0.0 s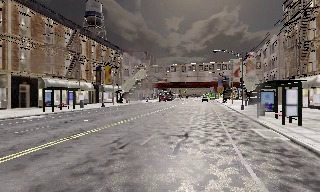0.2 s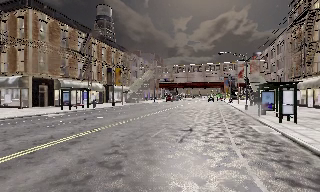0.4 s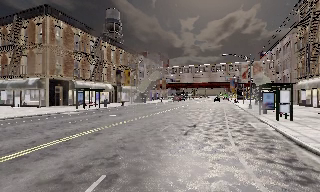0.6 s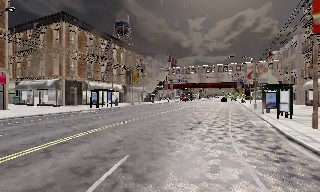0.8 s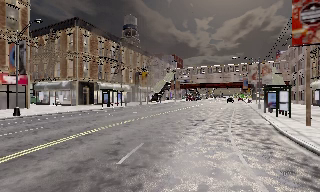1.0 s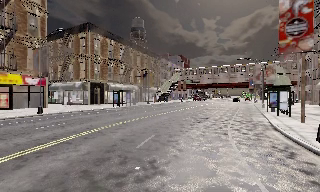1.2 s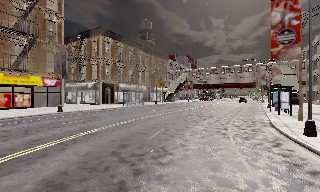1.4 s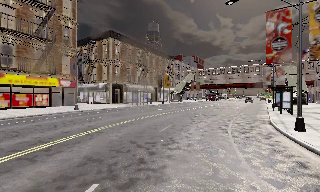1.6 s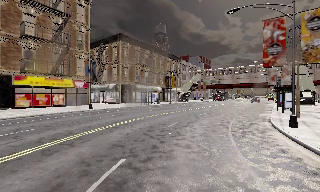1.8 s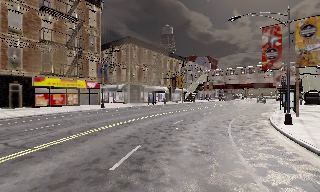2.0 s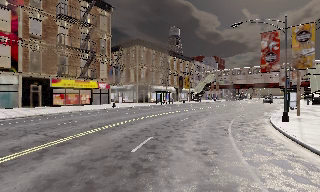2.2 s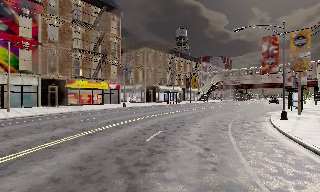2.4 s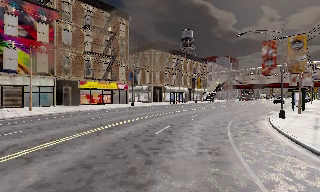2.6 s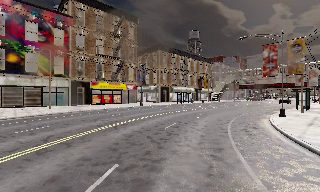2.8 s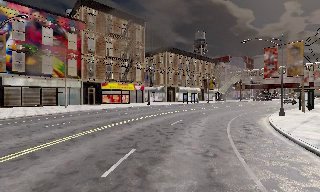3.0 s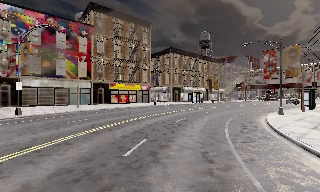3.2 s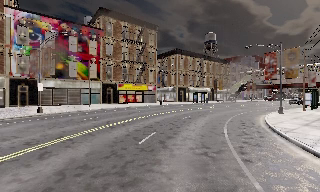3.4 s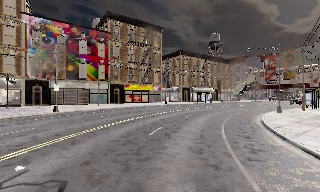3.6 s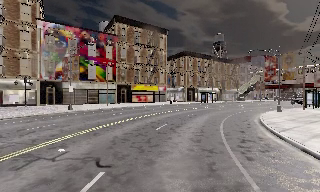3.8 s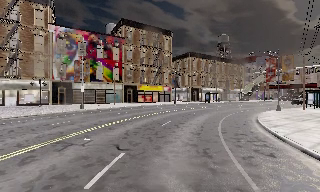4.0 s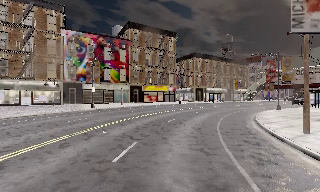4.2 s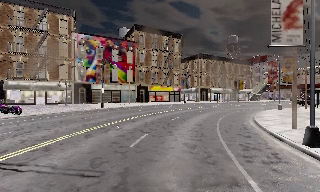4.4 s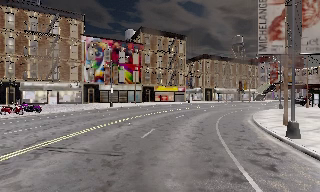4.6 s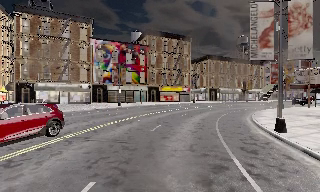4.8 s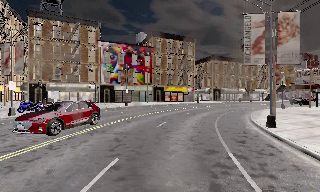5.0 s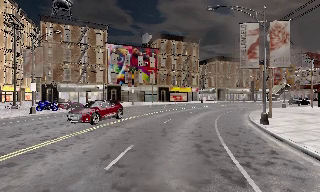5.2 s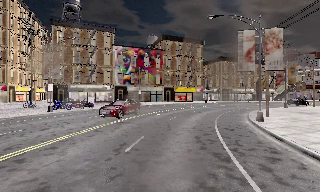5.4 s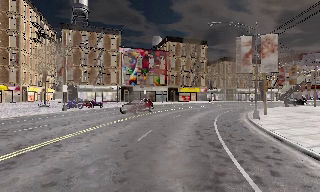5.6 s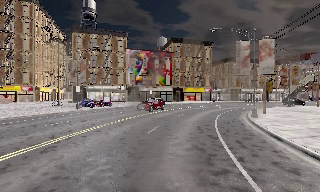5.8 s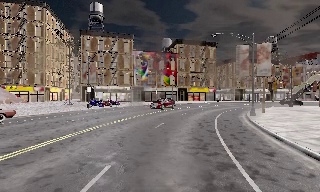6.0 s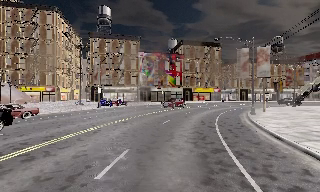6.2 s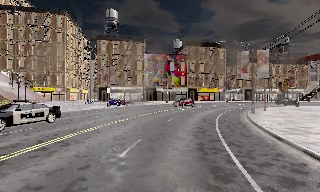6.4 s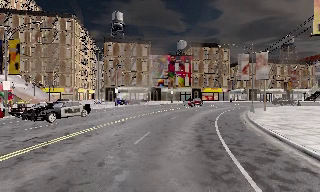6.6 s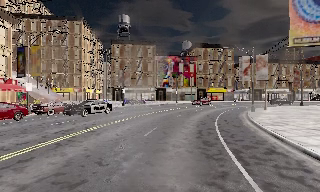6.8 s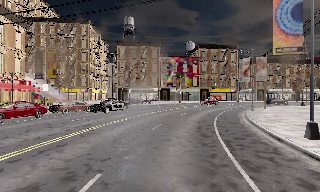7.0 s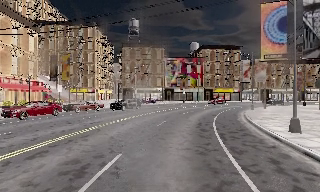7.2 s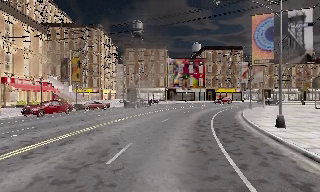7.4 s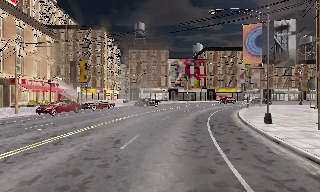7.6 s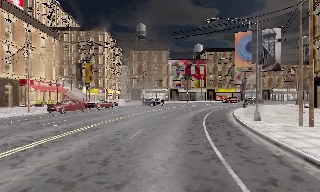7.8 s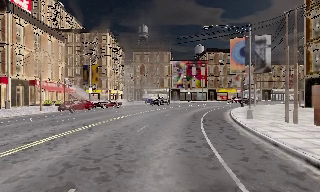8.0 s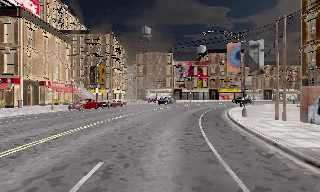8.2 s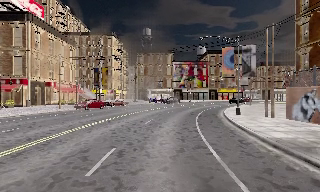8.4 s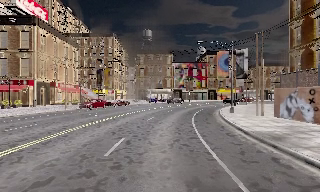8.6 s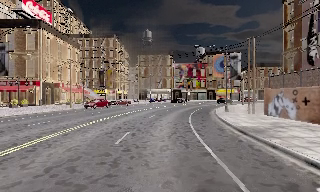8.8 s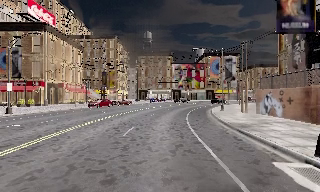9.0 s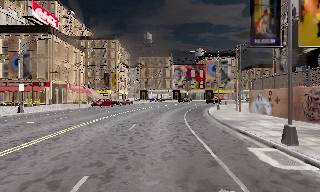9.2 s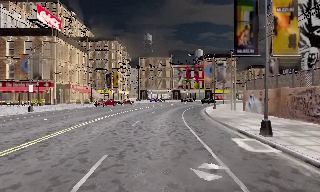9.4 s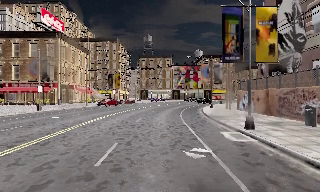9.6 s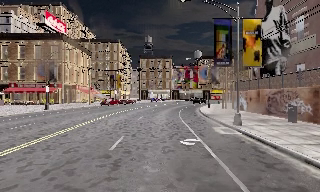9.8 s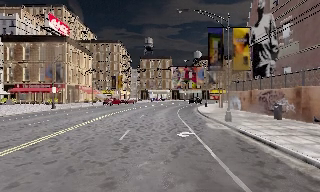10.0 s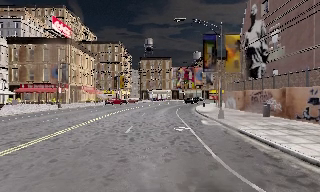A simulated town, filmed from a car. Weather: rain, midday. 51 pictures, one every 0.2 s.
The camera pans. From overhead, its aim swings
counterclockwise.
The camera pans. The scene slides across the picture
to the right.
0.0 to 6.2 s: The camera swings to its left by about 65 degrees, and the scene slides to the right. It travels backward, about 40 m.
6.2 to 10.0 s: The camera travels backward, about 25 m, so what stands in front gets smaller.
The film runs backward here.
